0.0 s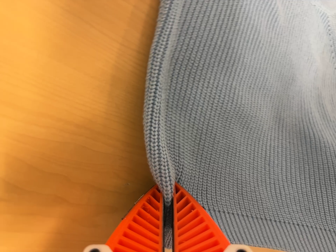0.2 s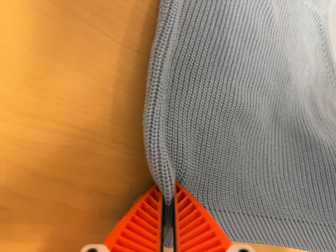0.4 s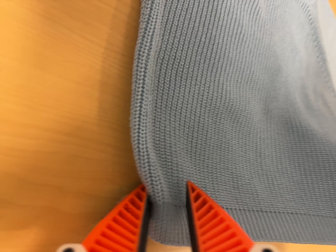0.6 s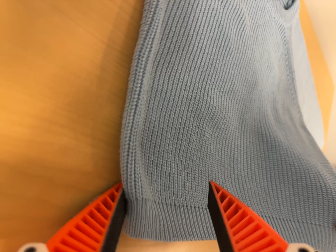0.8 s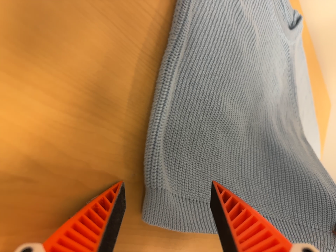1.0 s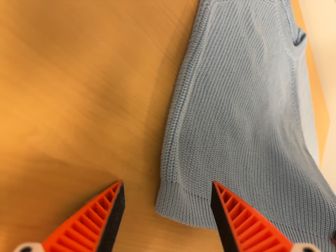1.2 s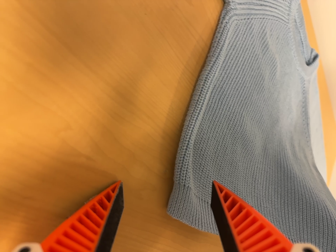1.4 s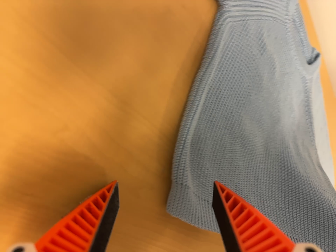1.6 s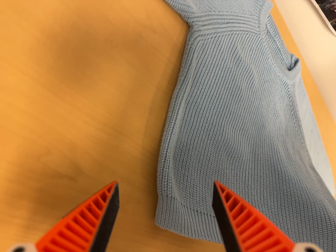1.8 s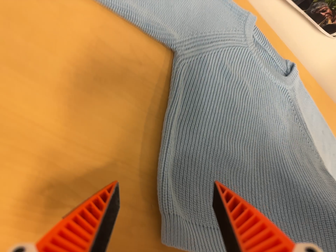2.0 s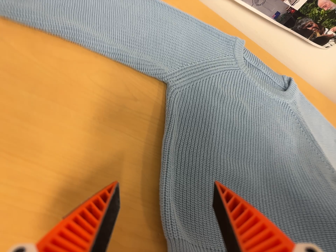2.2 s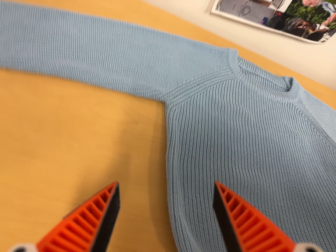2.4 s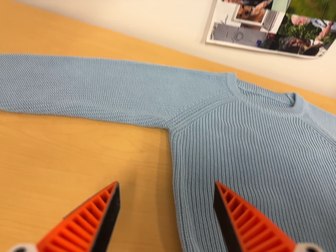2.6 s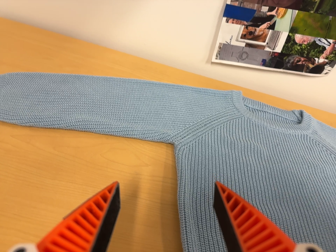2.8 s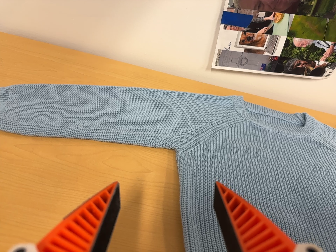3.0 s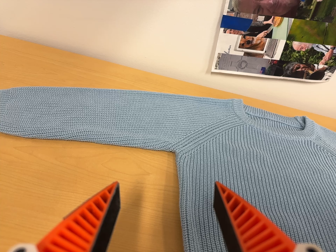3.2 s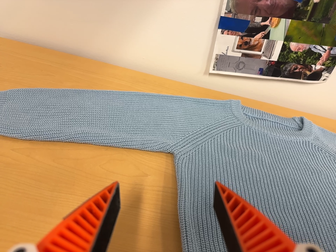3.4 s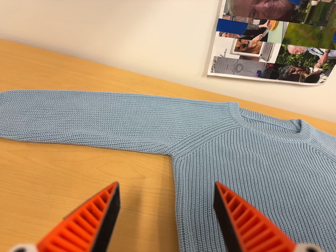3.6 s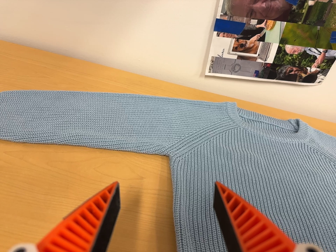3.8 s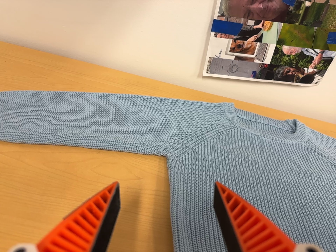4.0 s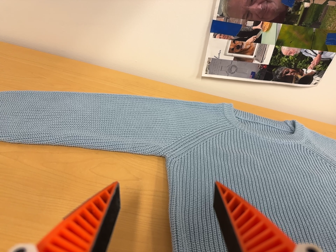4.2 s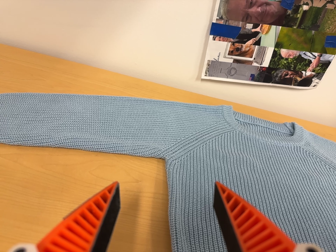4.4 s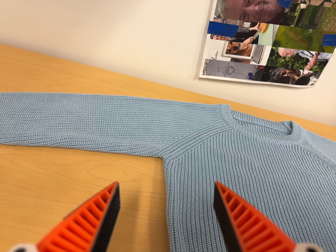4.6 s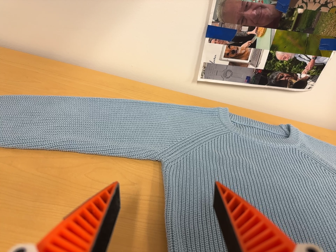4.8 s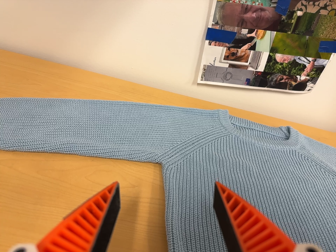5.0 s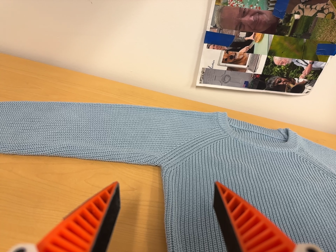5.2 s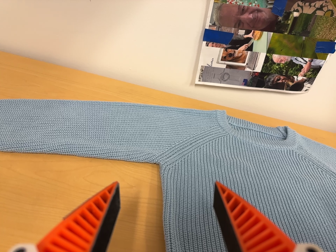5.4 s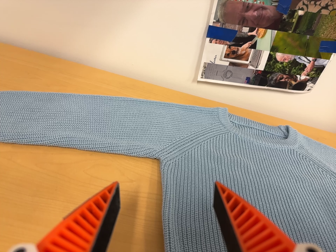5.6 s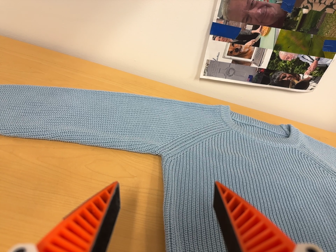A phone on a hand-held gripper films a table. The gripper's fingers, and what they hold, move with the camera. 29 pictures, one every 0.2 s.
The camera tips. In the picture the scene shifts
downward.
0.0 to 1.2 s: The camera travels to its left and backward, about 10 cm. It rolls about its line of sight by about 10 degrees, and the scene rotates clockwise.
1.2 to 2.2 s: The camera pans to its left by about 15 degrees. It travels to its right and backward, about 12 cm. Its aim tips toward the top of its view by about 20 degrees, and the scene shifts downward. It rolls about its line of sight by about 30 degrees, and the scene rotates counterclockwise.
2.2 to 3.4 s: The camera's aim tips toward the top of its view by about 15 degrees, and the scene shifts downward.
3.4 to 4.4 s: The camera keeps its place and its aim.
4.4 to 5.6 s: The camera shifts only a little, or ends up much as it began.
The film runs backward here.
